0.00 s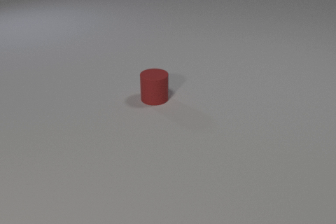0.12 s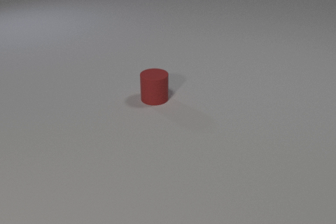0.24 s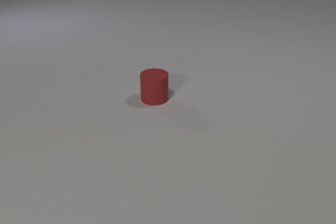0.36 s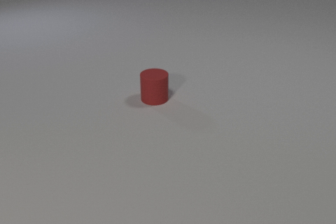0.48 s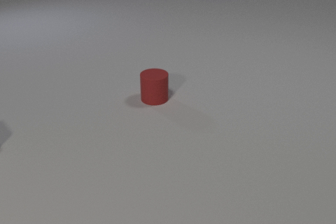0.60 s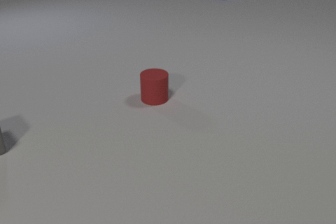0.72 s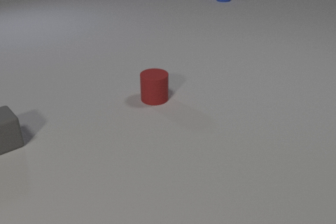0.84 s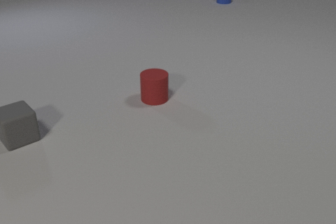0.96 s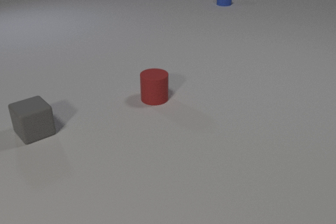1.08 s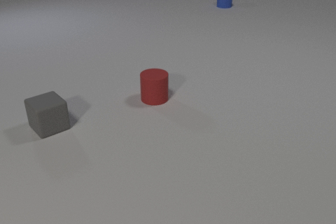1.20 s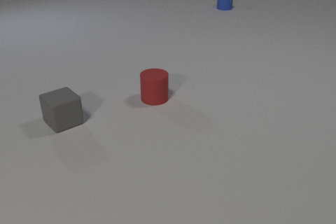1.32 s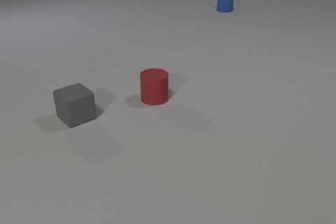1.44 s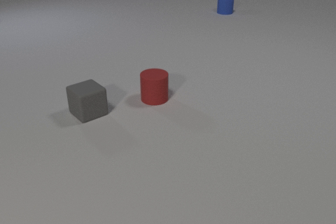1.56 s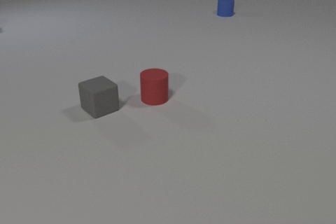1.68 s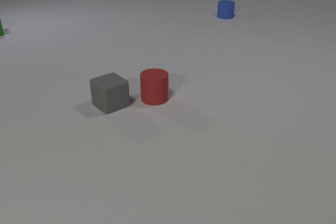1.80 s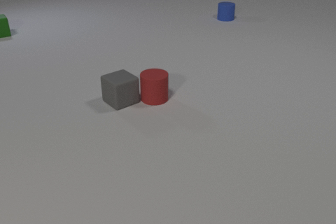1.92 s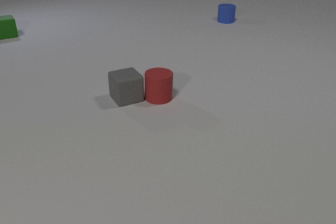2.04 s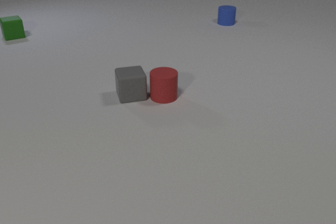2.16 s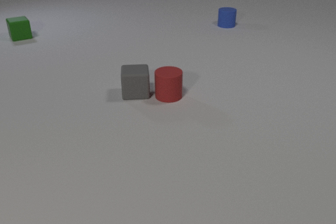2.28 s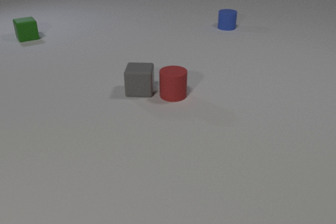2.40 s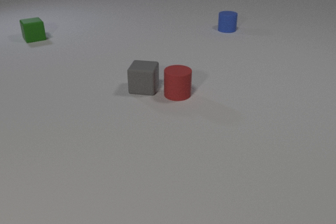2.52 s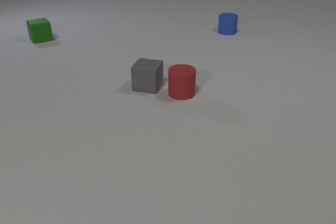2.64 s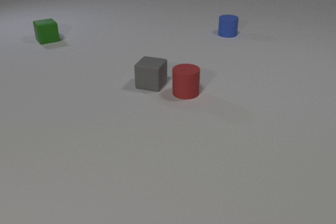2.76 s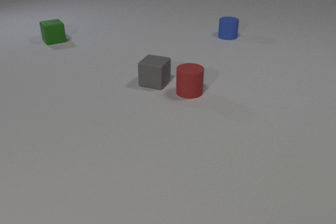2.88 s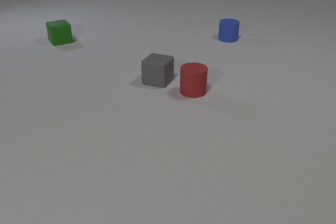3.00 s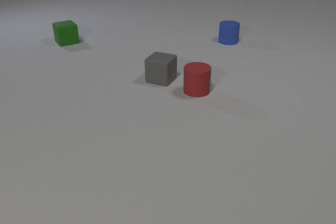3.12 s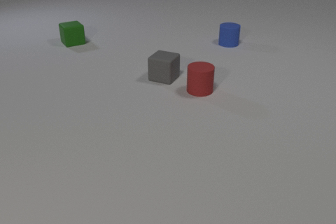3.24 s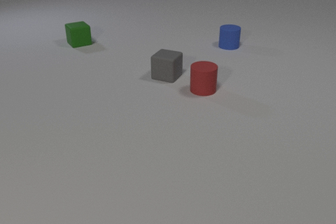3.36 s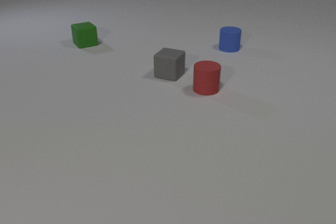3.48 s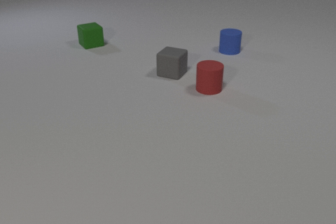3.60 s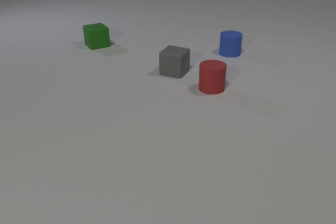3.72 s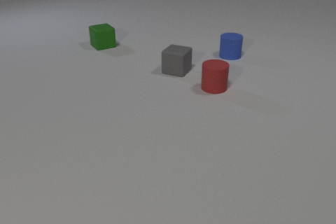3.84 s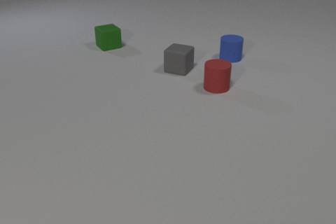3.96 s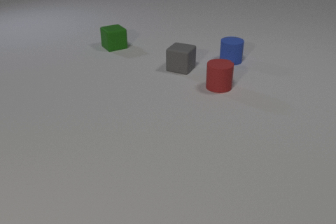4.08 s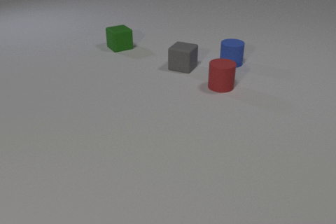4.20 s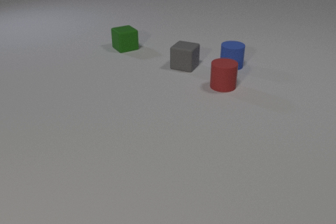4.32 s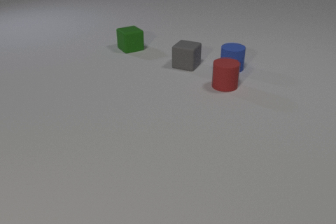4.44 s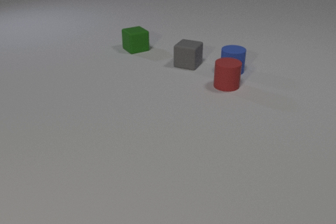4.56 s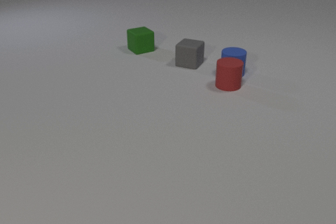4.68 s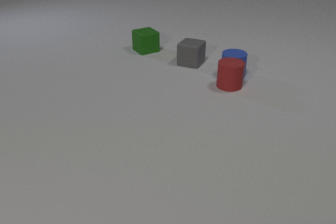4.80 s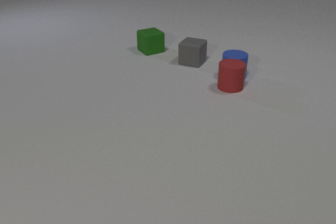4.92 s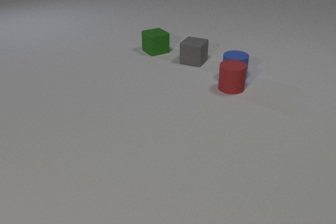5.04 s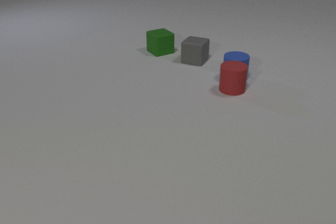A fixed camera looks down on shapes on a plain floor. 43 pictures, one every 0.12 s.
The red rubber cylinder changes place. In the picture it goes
to the right.
The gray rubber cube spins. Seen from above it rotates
clockwise.
0.00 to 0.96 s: The gray rubber cube comes in at the left edge, slides to the right. The blue rubber cylinder comes in at the top edge, slides toward the camera.
0.96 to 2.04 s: The gray rubber cube slides to the right and away from the camera, spins so that its near face slides to the left, clockwise seen from above. The red rubber cylinder slides to the right. The green rubber cube comes in at the left edge, slides to the right and toward the camera. The blue rubber cylinder slides toward the camera. The gray rubber cube and the red rubber cylinder collide.
2.04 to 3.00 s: The gray rubber cube slides away from the camera and to the right, spins clockwise seen from above by about 45 degrees, its near face sliding to the left. The red rubber cylinder slides to the right and away from the camera. The green rubber cube slides to the right and toward the camera. The blue rubber cylinder slides toward the camera.
3.00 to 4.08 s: The gray rubber cube slides away from the camera and to the right. The red rubber cylinder slides to the right and away from the camera. The green rubber cube slides to the right and toward the camera. The blue rubber cylinder slides toward the camera.
4.08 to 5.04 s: The gray rubber cube slides away from the camera and to the right. The red rubber cylinder slides to the right. The green rubber cube slides to the right. The blue rubber cylinder slides toward the camera. The red rubber cylinder and the blue rubber cylinder collide.
How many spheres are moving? 0.
What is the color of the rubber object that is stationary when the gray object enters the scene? red.
What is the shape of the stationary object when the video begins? cylinder.
